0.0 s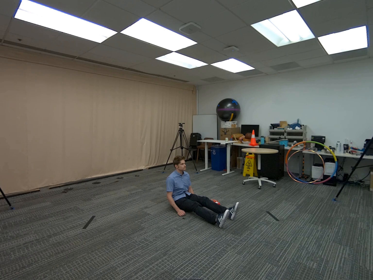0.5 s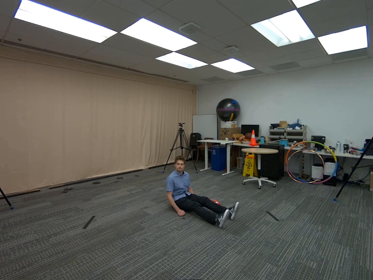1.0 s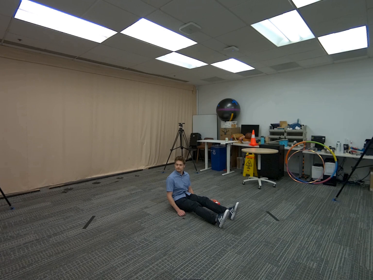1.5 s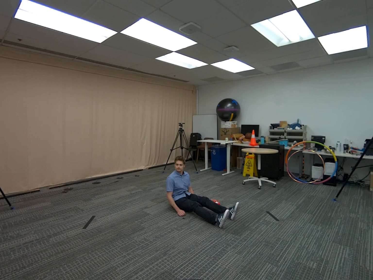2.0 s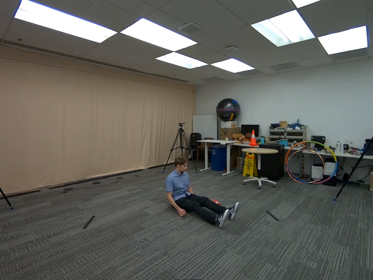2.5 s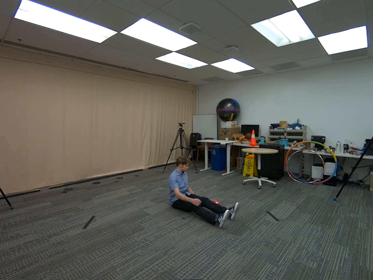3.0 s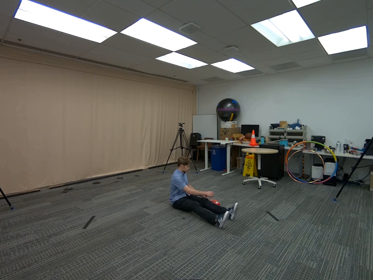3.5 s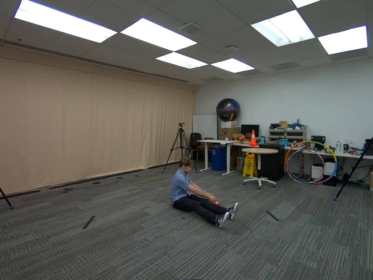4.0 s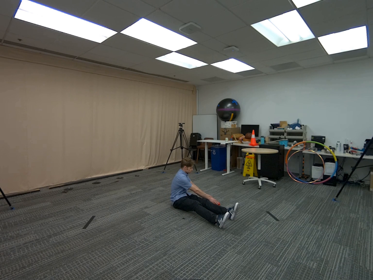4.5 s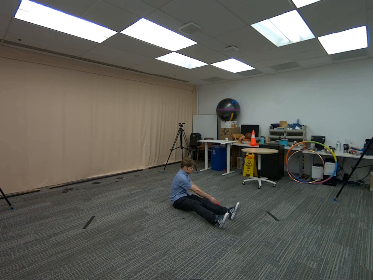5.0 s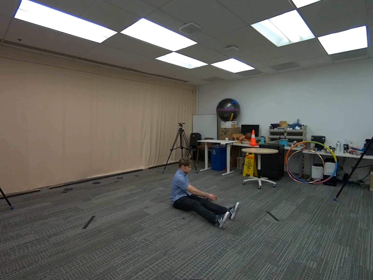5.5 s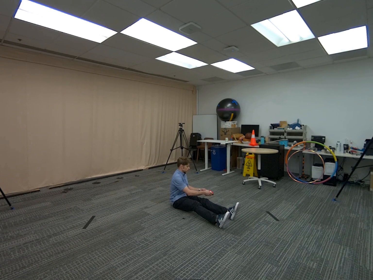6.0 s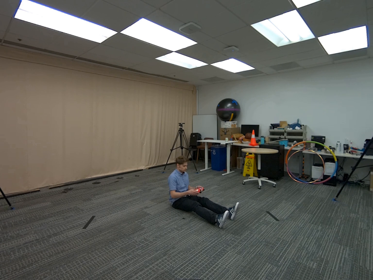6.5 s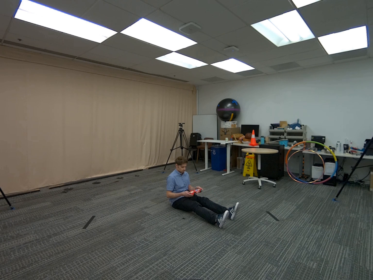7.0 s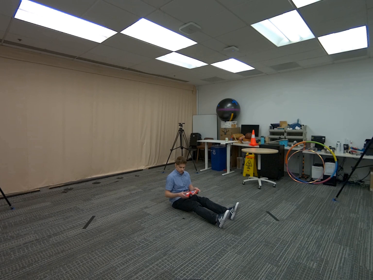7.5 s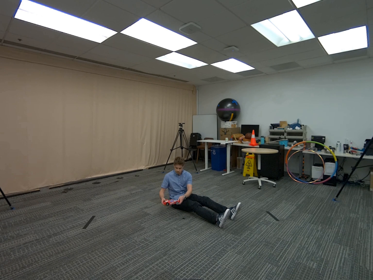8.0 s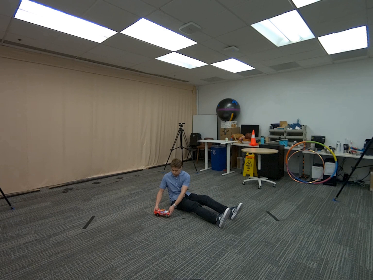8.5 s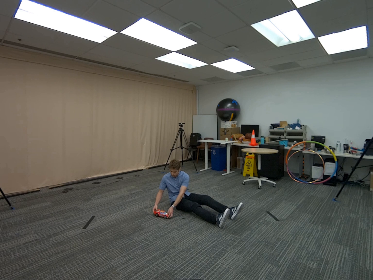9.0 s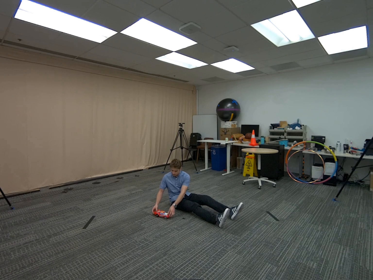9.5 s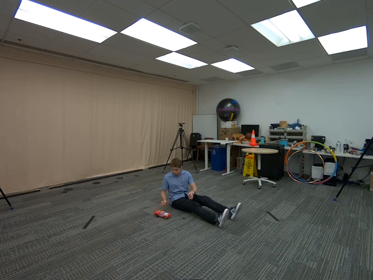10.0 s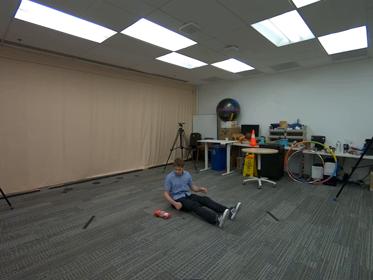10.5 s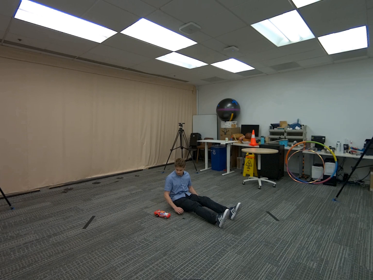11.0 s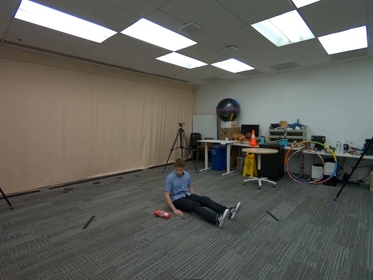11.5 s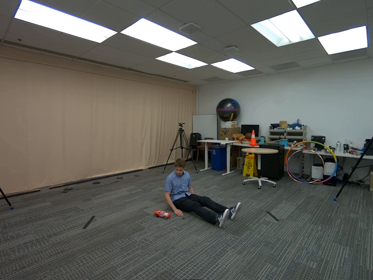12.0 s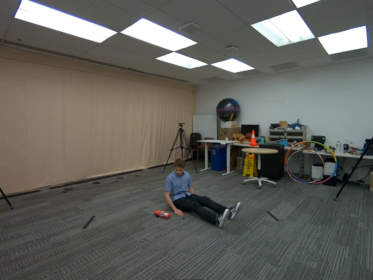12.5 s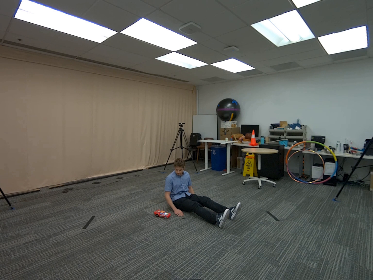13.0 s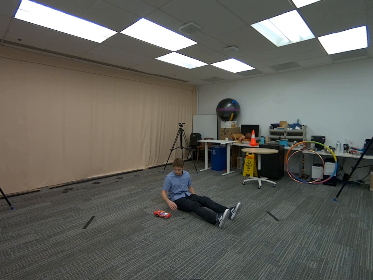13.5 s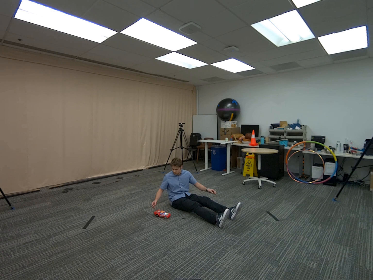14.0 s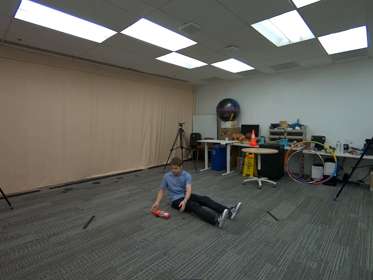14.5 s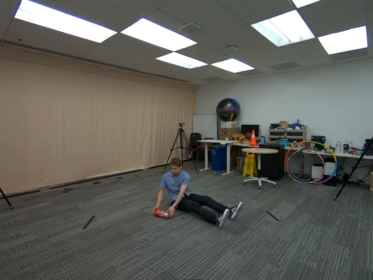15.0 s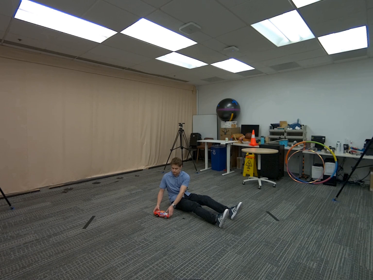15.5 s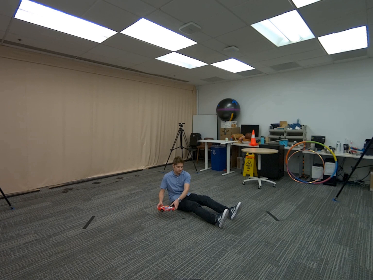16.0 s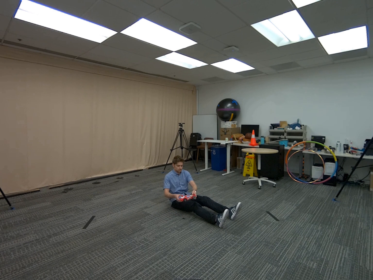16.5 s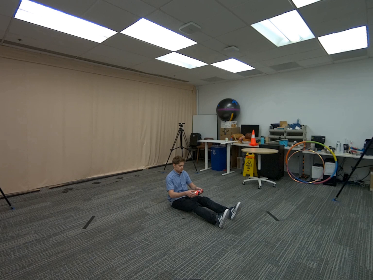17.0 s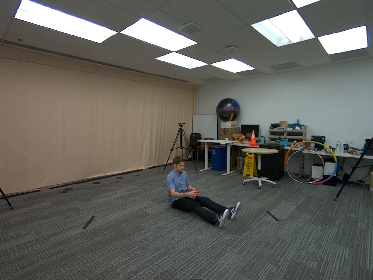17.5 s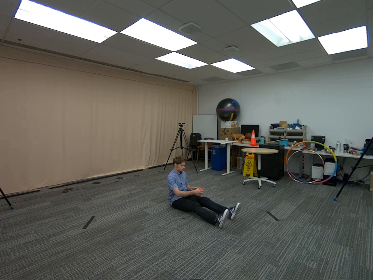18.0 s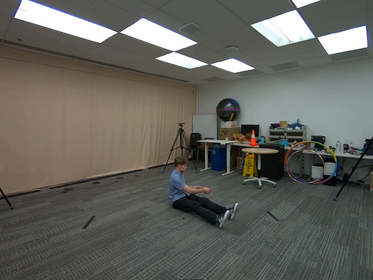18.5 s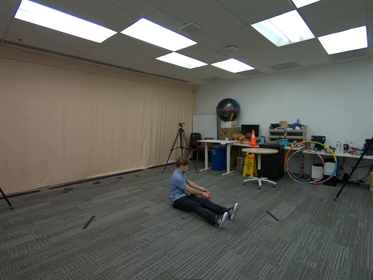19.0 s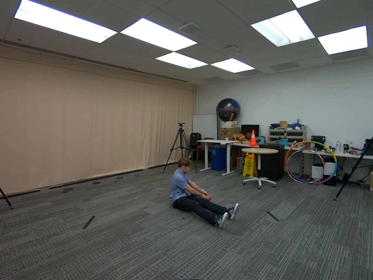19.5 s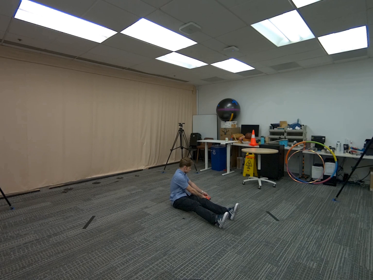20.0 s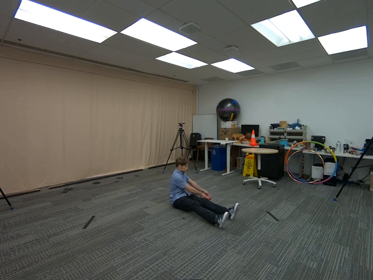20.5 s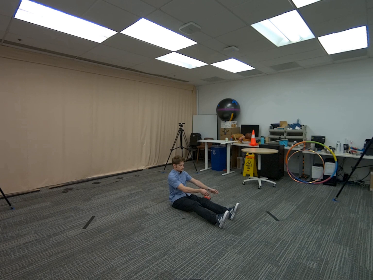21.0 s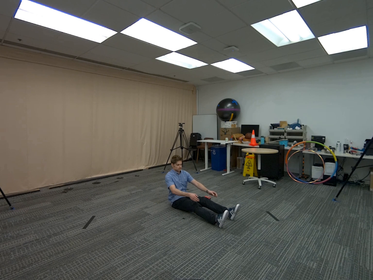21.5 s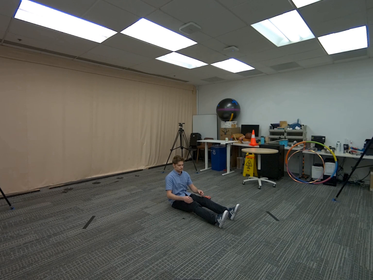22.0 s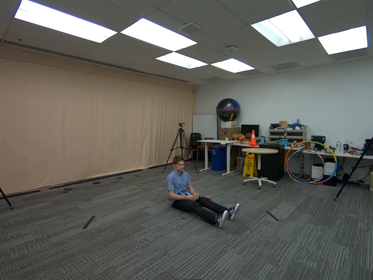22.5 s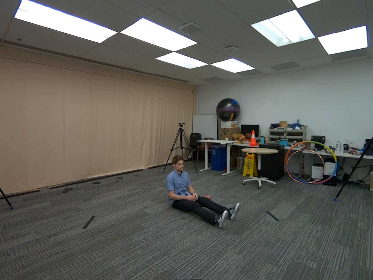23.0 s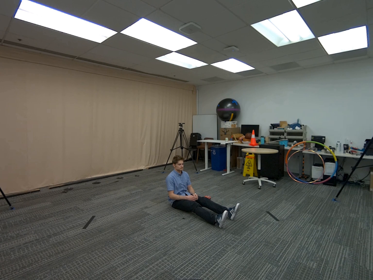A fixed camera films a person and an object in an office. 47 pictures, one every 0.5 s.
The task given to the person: Start with you already sitting on ground, reach over to pick up the car on the ground with both hands, bring it over your legs and put the car on your other side. Then reach back to pick up the car with both hands and bring it to your other side.
